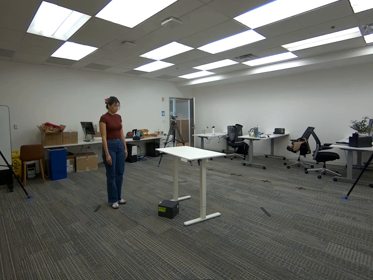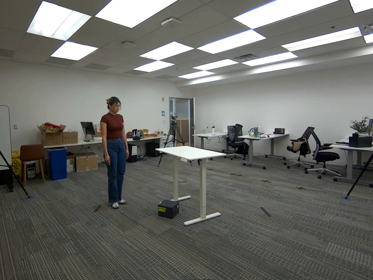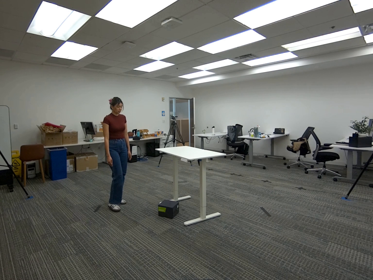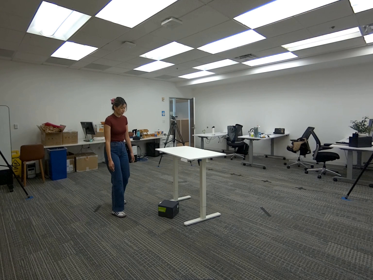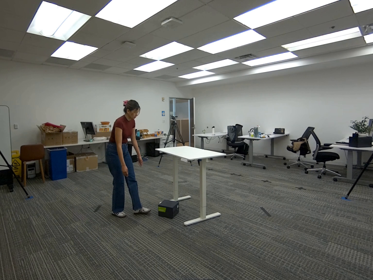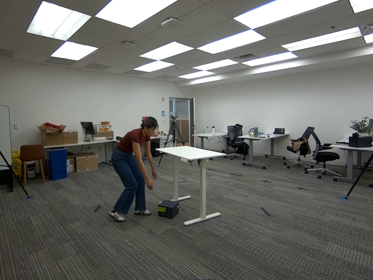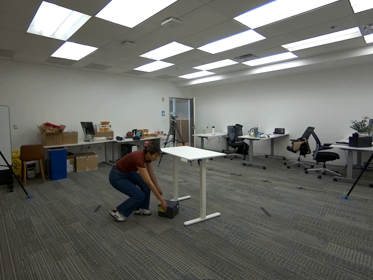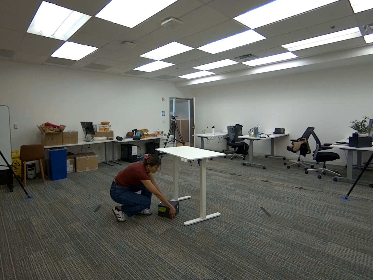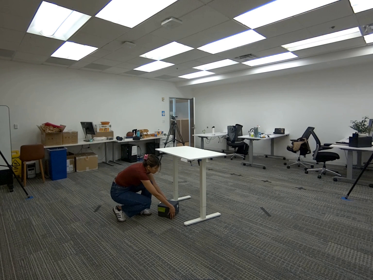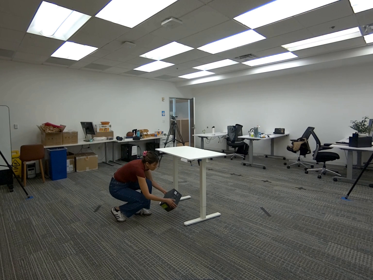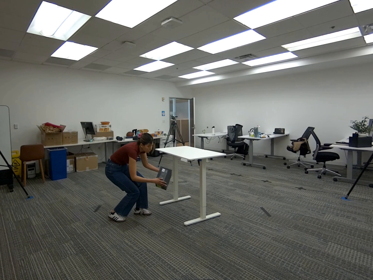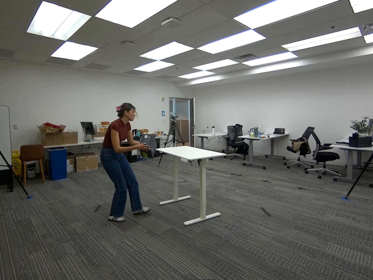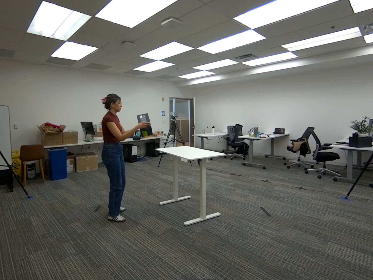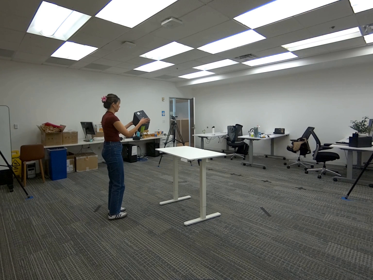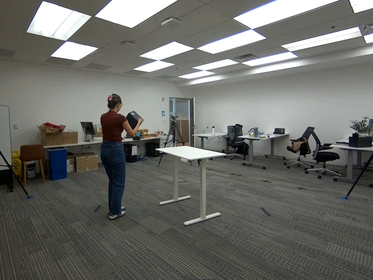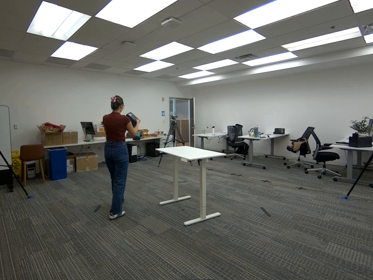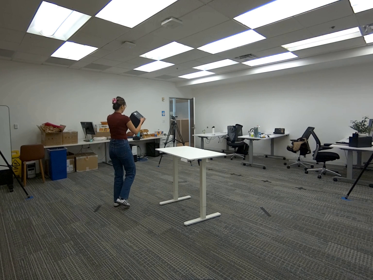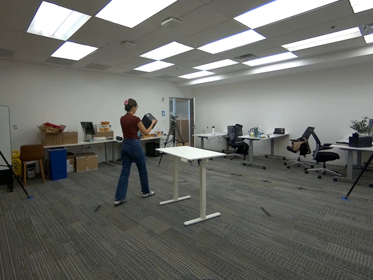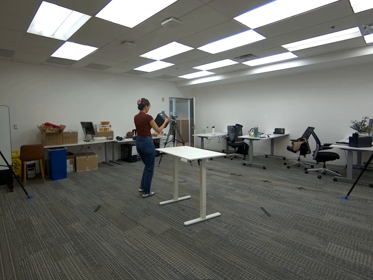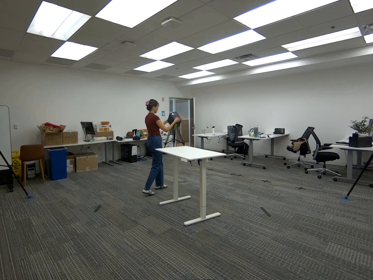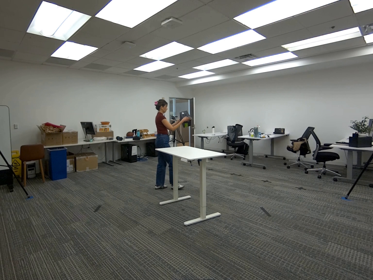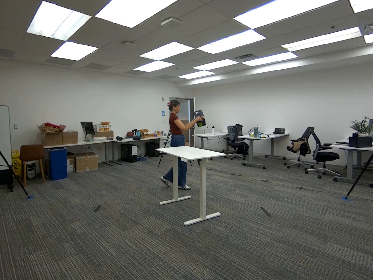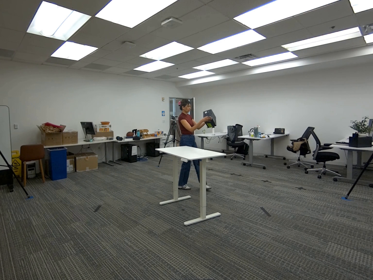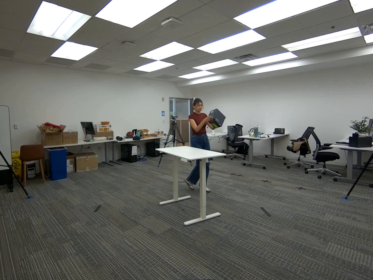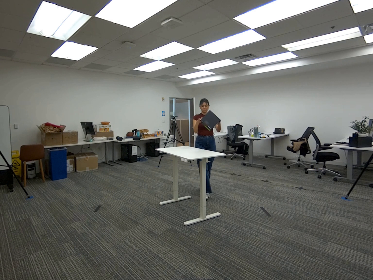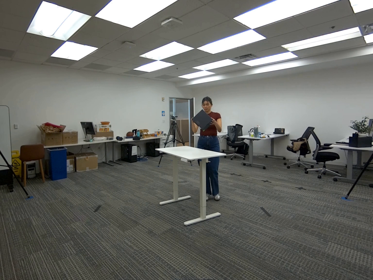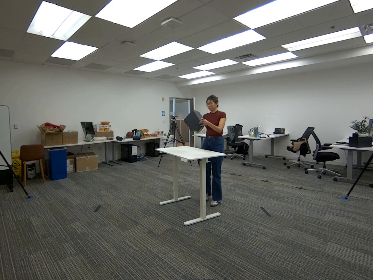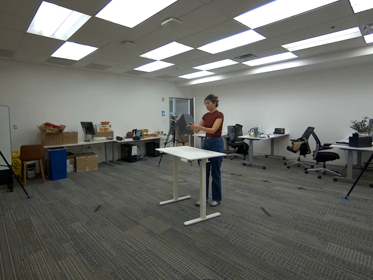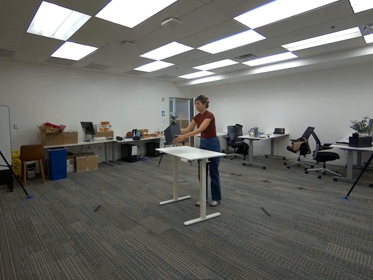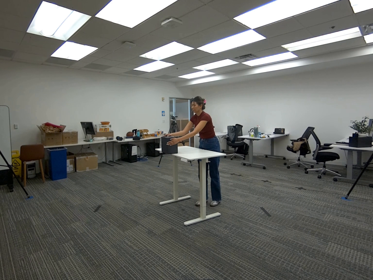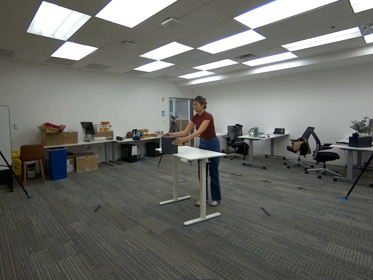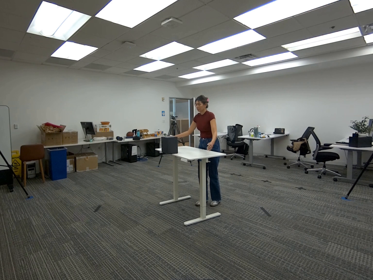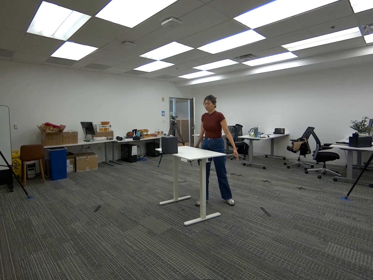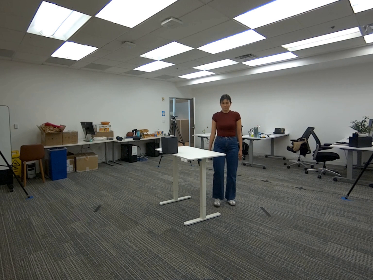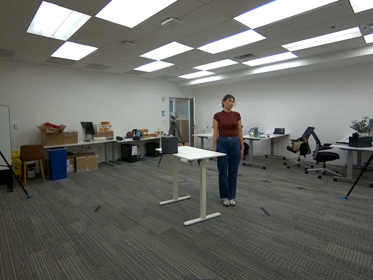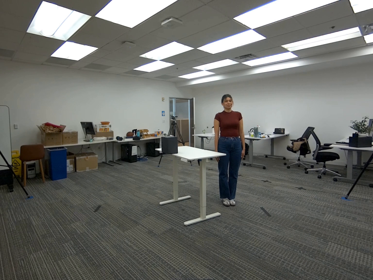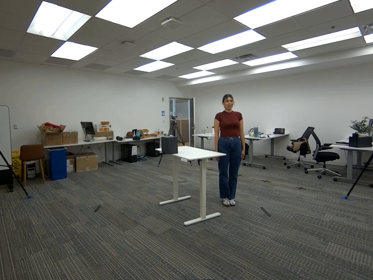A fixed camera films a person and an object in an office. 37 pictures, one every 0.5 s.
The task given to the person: Walk to the box from the ground, pick up the box with both hands, and place it on the white desk.
